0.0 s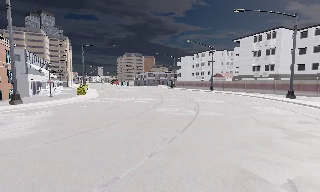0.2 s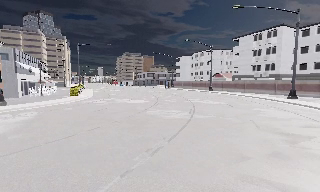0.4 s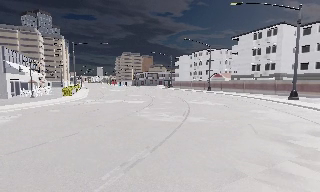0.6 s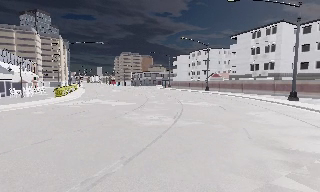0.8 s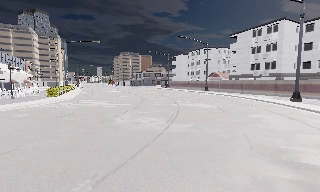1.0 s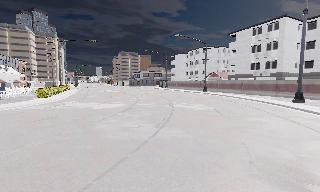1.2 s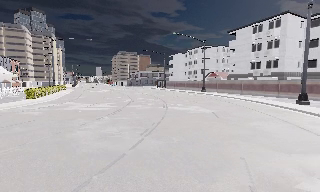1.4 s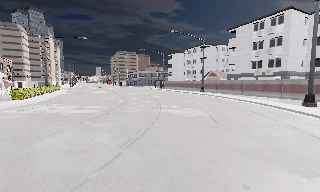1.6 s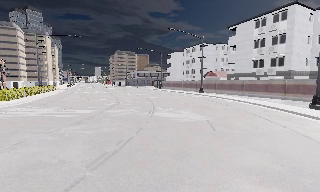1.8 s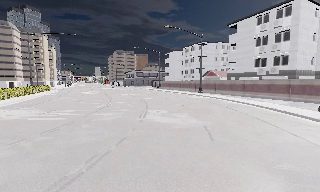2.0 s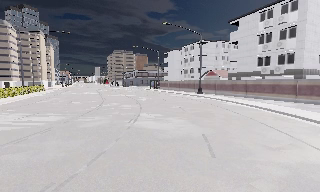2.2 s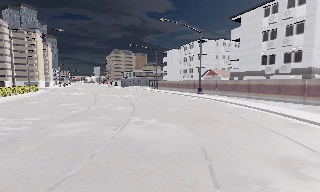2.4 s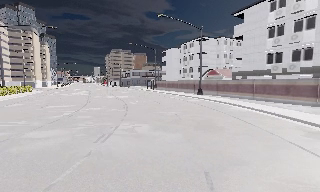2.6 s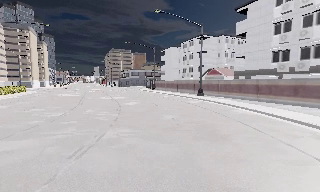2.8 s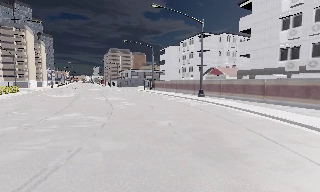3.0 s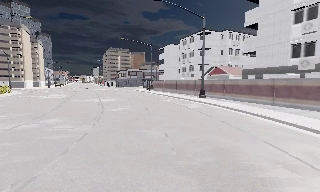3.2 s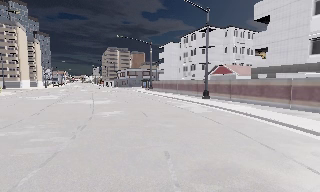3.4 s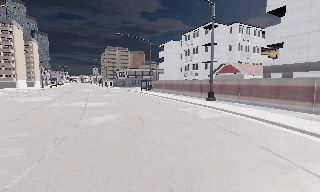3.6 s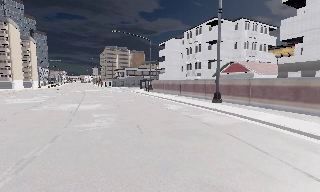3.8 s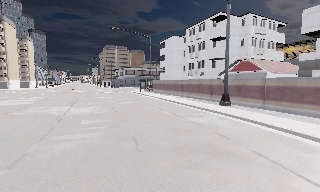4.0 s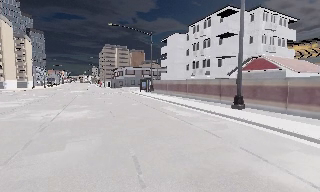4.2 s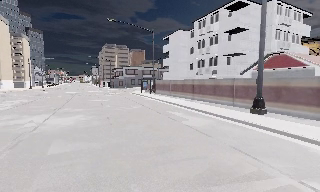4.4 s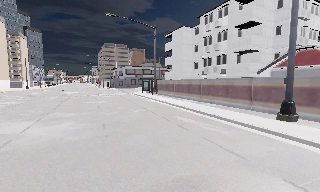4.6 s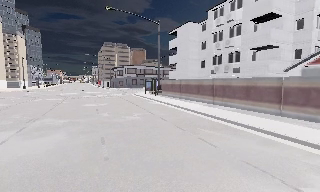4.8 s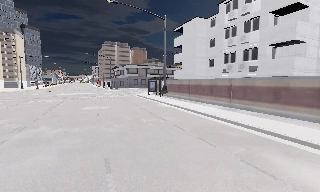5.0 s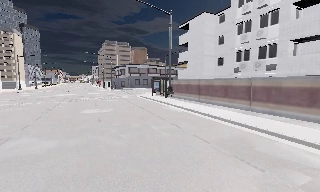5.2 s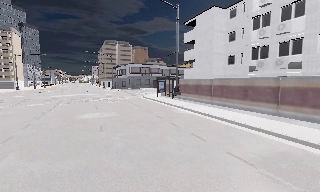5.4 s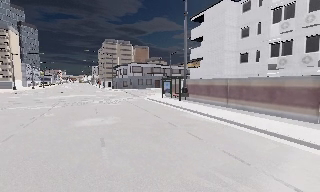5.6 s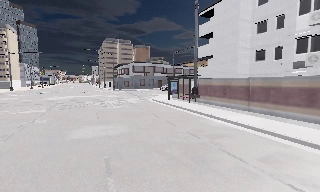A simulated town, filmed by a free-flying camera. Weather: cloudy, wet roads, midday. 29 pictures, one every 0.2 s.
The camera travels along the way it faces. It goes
forward.
0.0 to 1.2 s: The camera travels forward and to its right, about 7 m, so what stands in front looms larger.
1.2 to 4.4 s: The camera travels forward, about 25 m, so what stands in front looms larger.
4.4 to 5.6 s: The camera travels forward and to its left, about 11 m, so what stands in front looms larger.
The film runs forward here.
